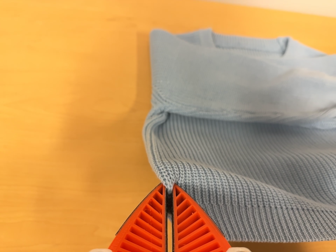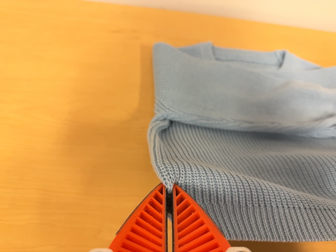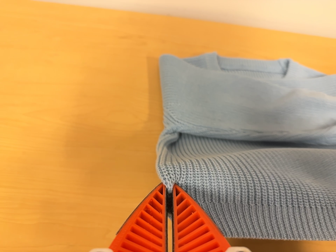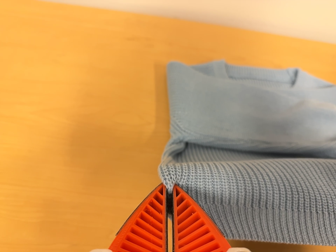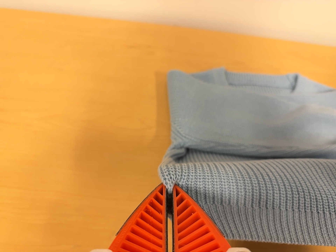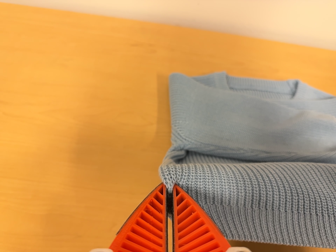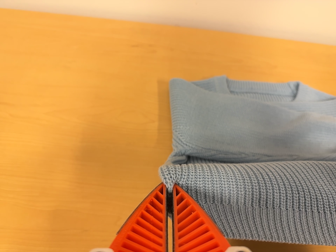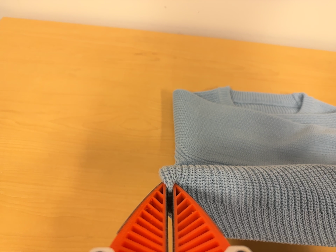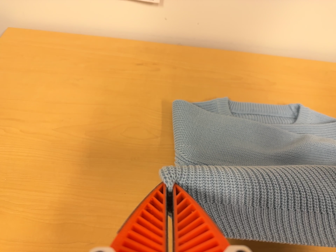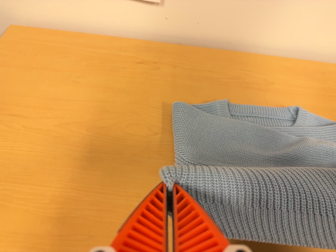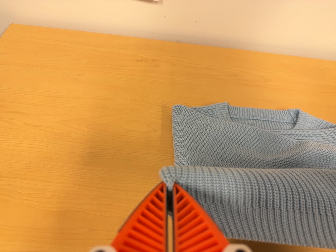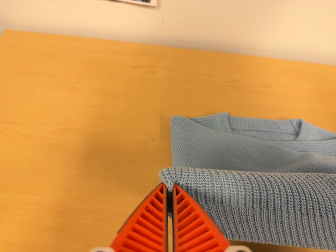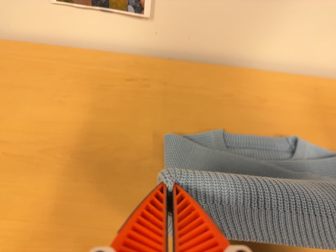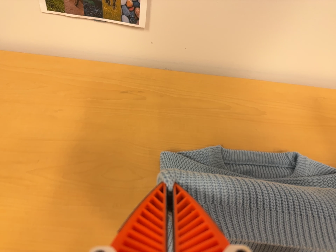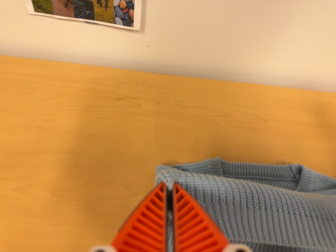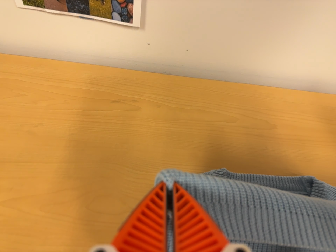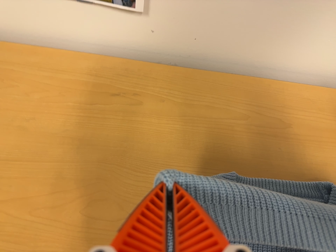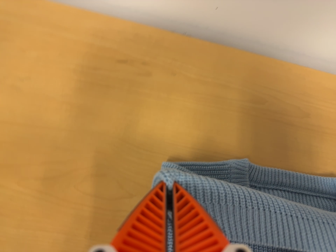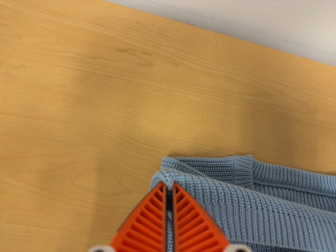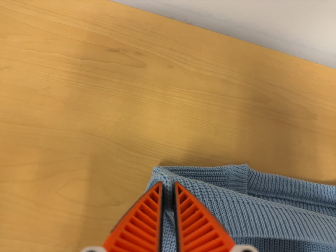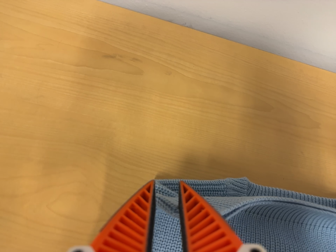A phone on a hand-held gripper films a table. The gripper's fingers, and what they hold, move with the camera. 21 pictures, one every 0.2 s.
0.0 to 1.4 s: The camera travels backward, about 7 cm, so what stands in front gets smaller.
1.4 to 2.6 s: The camera travels toward the top of its view, about 8 cm, so close, fixed things drift downward.
2.6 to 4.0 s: The camera travels forward and toward the top of its view, about 20 cm, so what stands in front looms larger. Its aim tips toward the bottom of its view by about 15 degrees. It rolls about its line of sight by about 10 degrees, and the scene rotates clockwise.
The film runs forward here.
